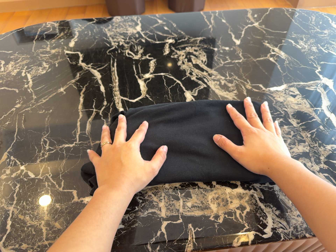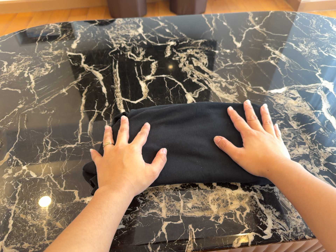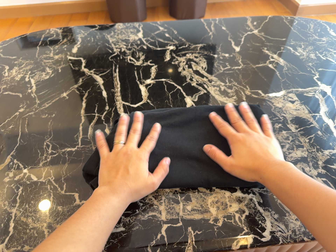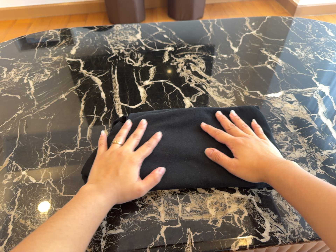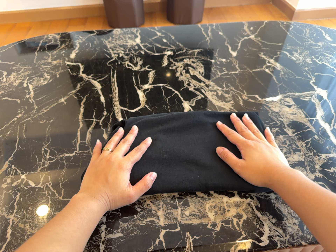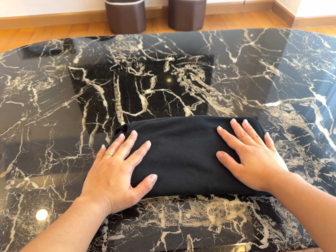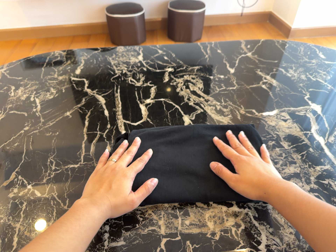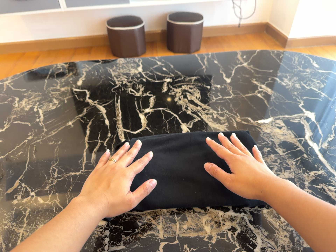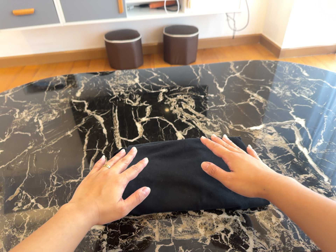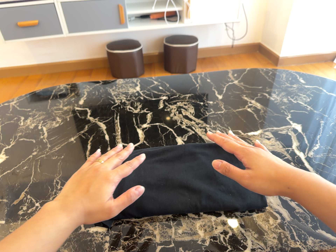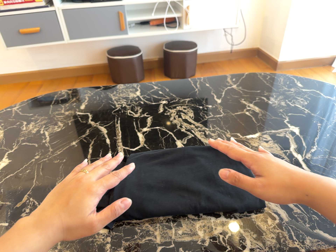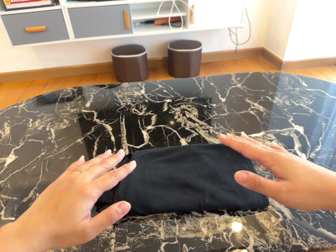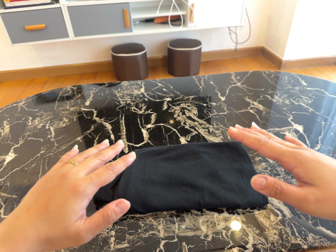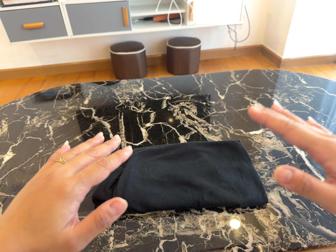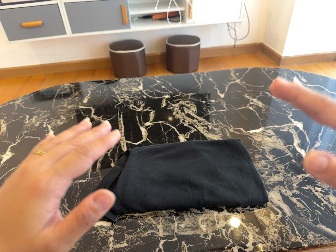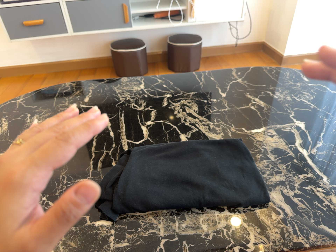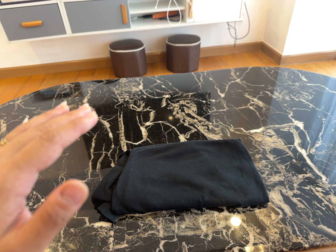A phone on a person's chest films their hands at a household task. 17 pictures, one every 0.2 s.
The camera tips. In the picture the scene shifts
downward.
0.0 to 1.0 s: The camera shifts only a little, or ends up much as it began.
1.0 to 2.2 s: The camera travels backward, about 9 cm, so what stands in front gets smaller. Its aim tips toward the top of its view by about 10 degrees, and the scene shifts downward.
2.2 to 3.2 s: The camera keeps its place and its aim.
The film runs forward here.
